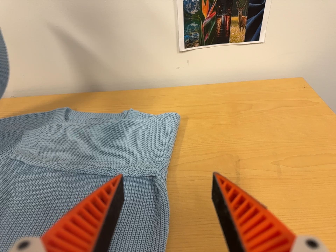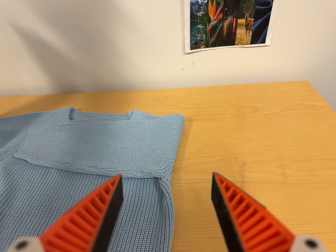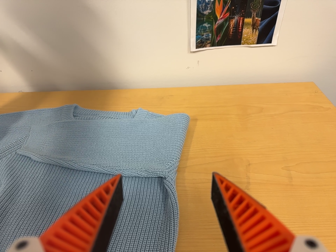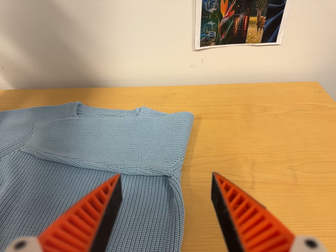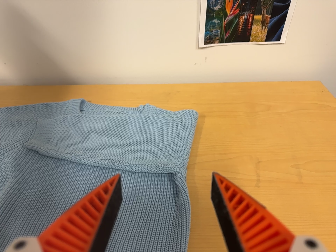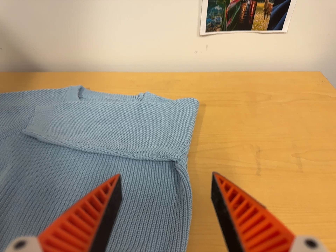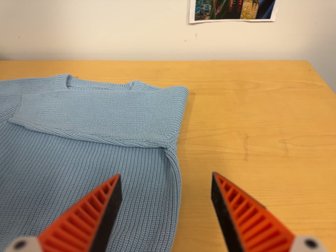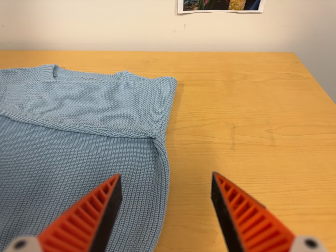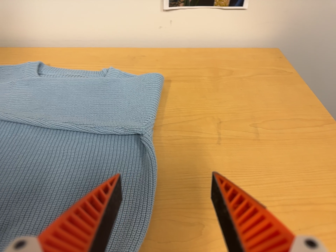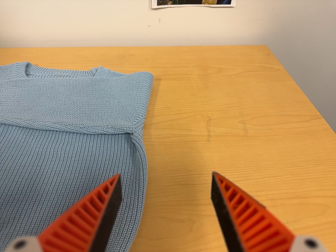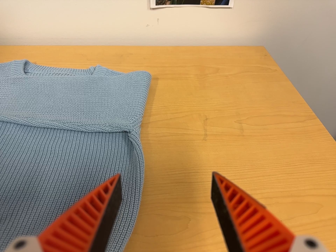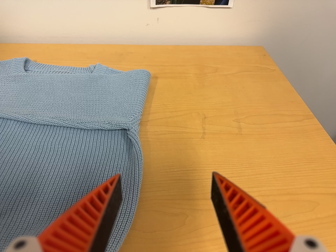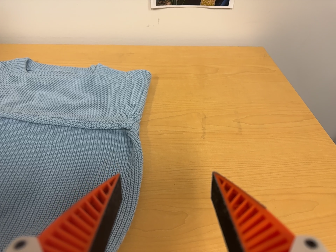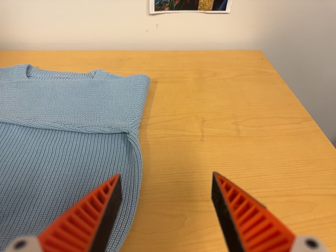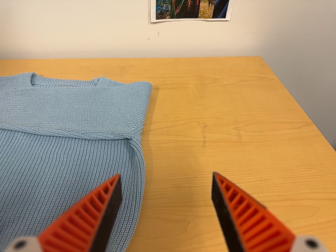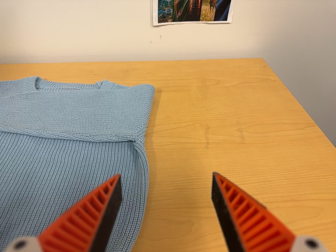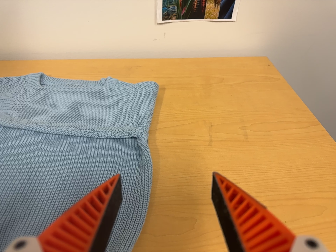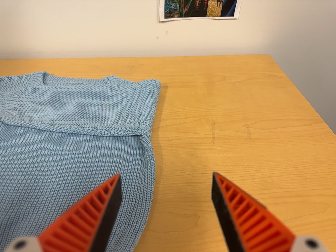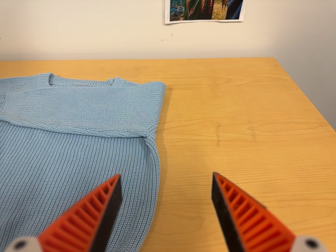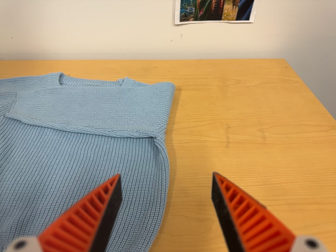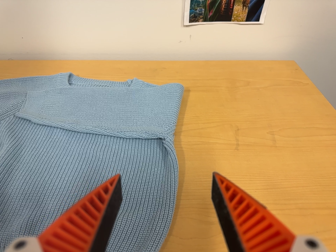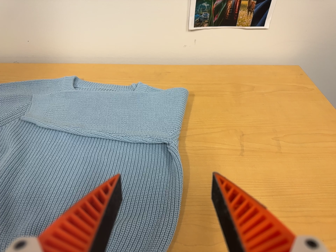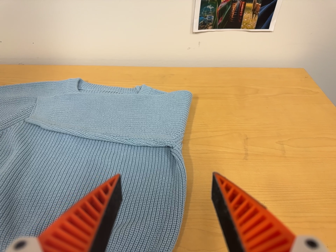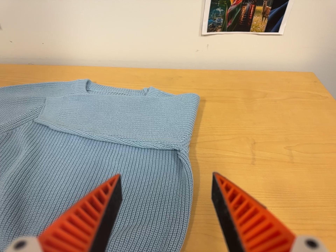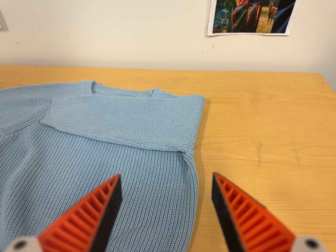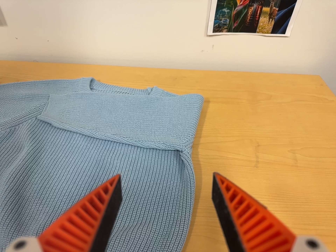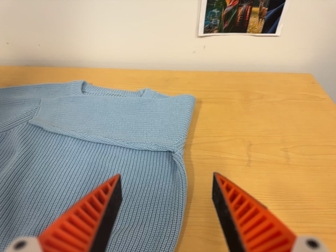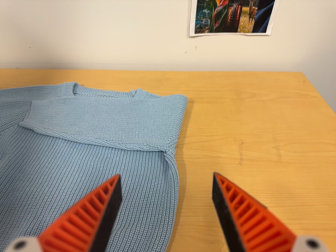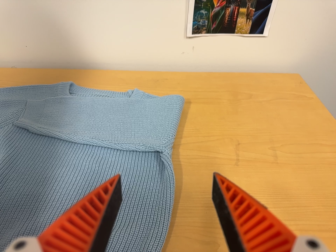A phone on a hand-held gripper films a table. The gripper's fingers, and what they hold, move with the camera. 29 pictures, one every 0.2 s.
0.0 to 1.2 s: The camera travels to its left, about 5 cm.
1.2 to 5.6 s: The camera shifts only a little, or ends up much as it began.
The film runs backward here.
